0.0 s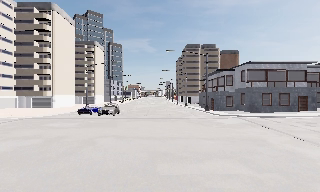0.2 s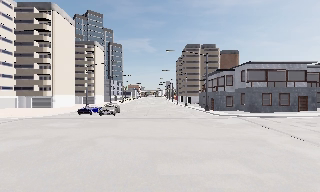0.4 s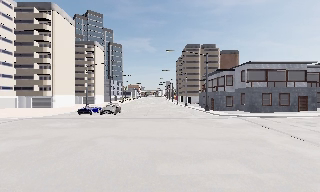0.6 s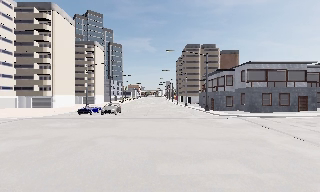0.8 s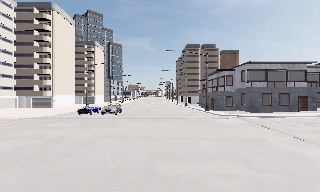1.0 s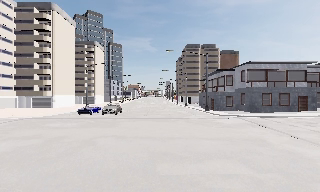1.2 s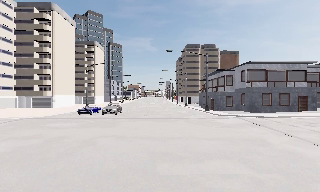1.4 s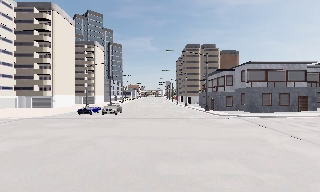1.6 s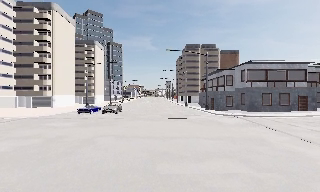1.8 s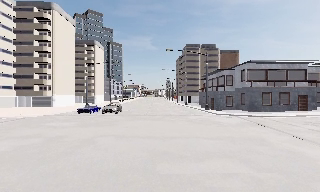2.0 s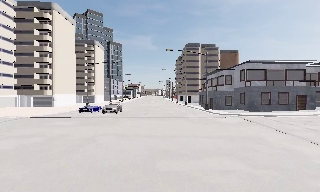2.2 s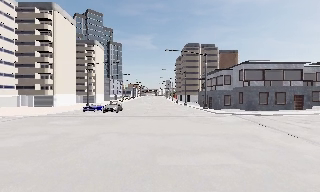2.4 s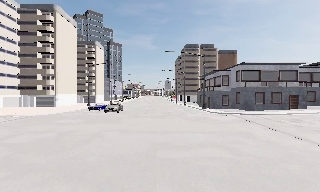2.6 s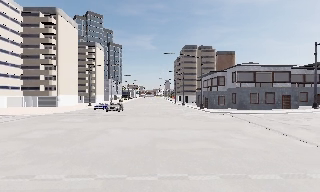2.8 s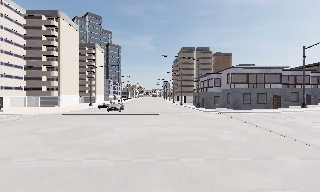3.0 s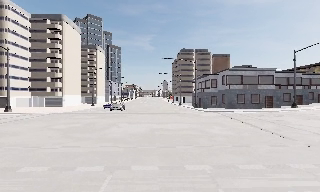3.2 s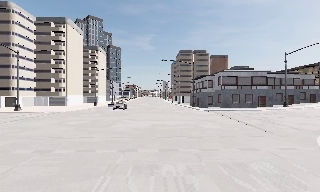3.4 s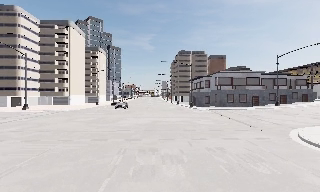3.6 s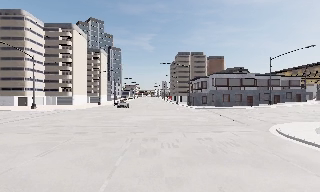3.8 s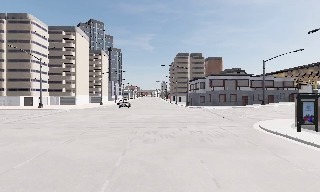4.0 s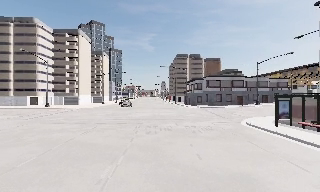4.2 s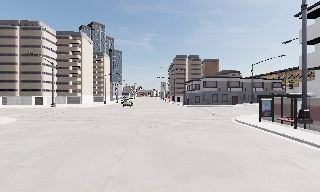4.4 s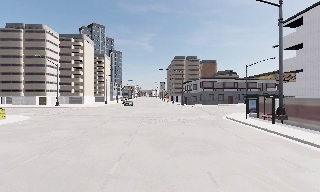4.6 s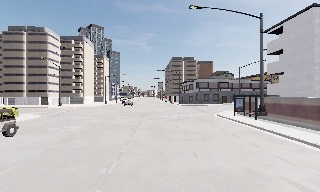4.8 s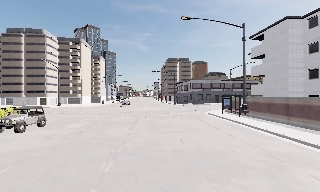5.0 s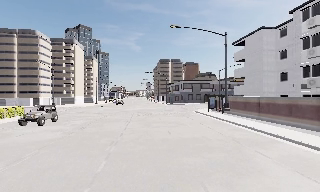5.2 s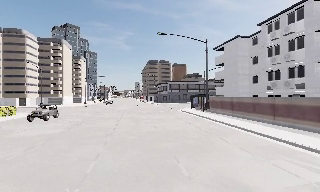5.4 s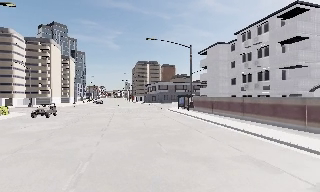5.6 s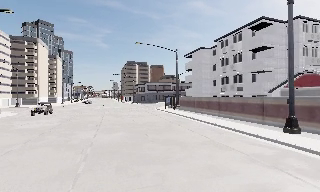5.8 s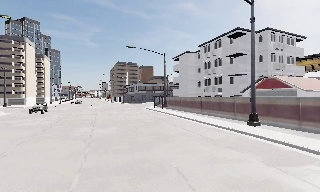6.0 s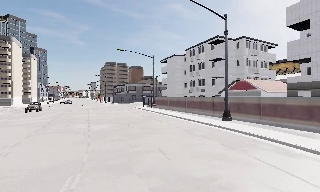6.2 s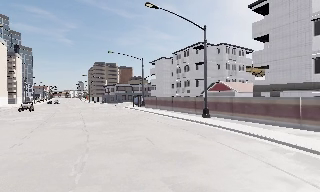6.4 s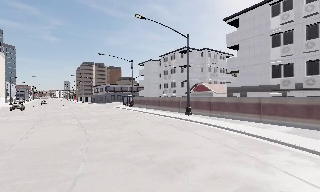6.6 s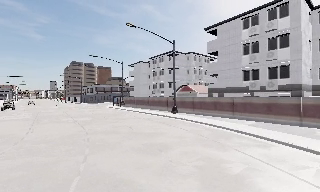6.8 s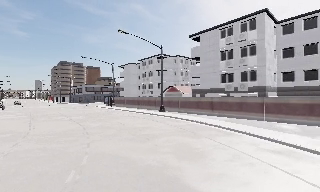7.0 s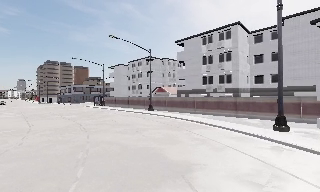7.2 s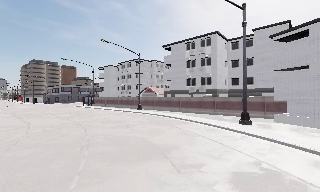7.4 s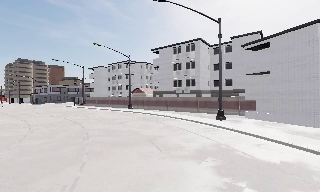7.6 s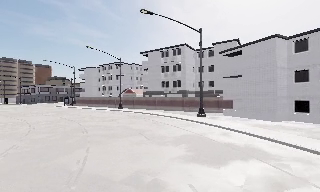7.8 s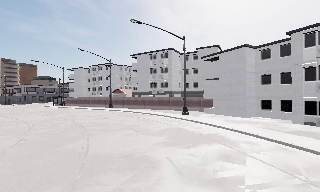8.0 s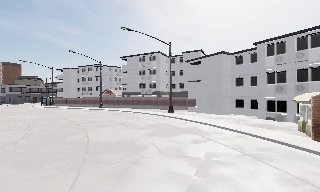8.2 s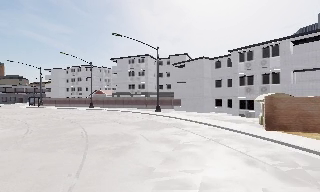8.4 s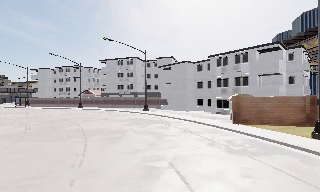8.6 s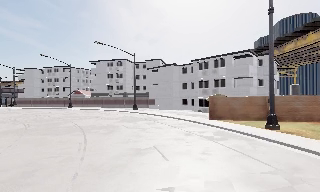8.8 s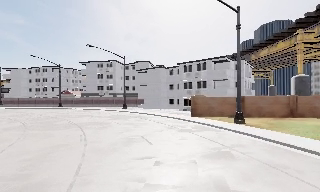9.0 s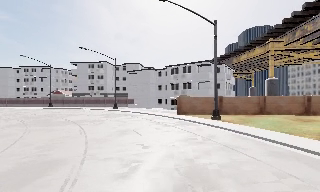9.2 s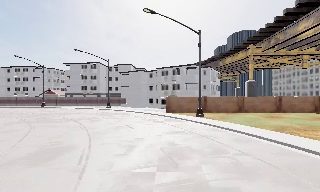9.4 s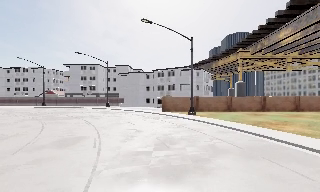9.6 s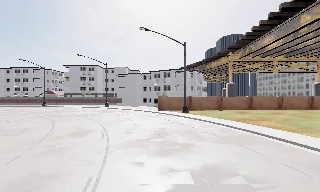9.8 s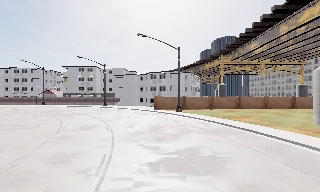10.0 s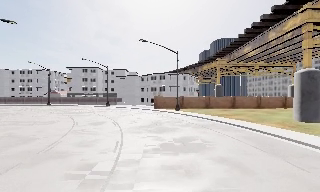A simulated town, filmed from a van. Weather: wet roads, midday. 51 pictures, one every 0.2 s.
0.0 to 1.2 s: The camera keeps its place and its aim.
1.2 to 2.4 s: The camera travels backward, about 1.5 m, so what stands in front gets smaller. It gains speed.
2.4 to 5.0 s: The camera travels backward, about 25 m, so what stands in front gets smaller.
5.0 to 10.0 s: The scene slides to the left, as the camera pans about 85 degrees to its right. It travels backward, about 55 m.
The film runs backward here.
